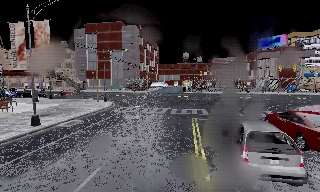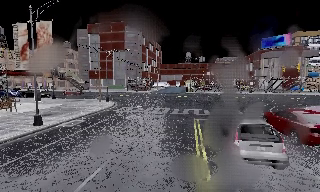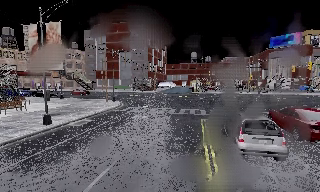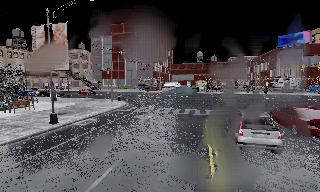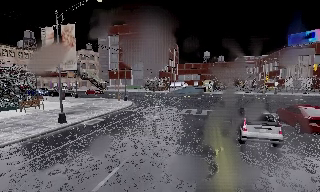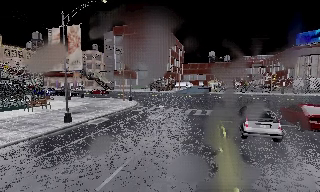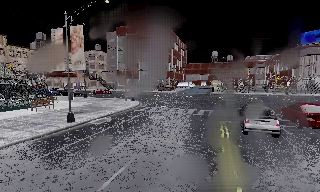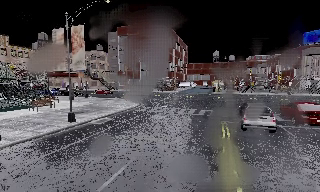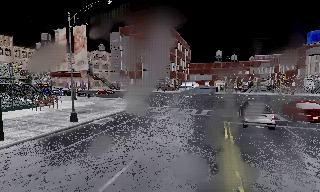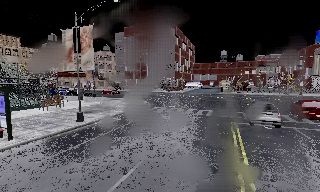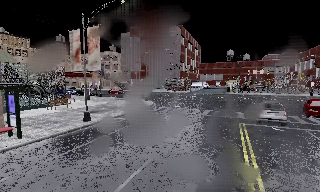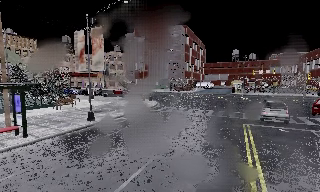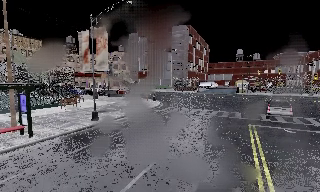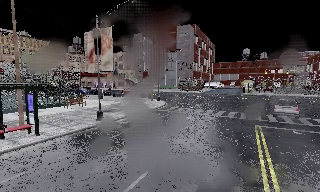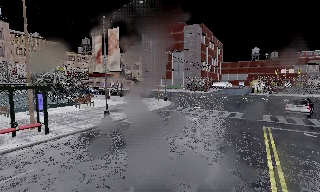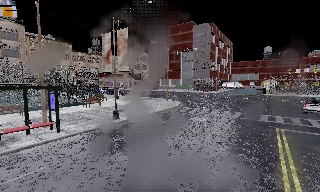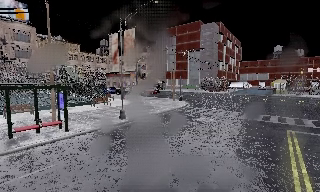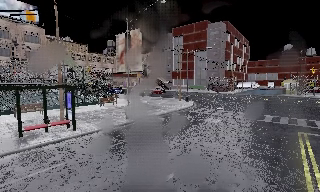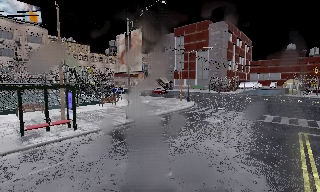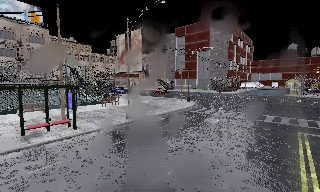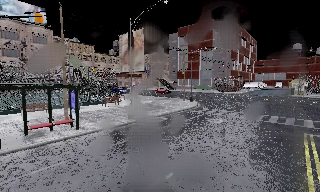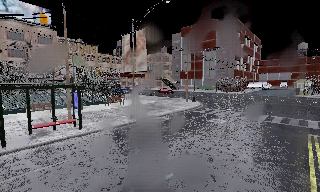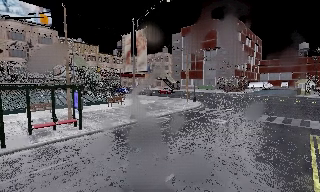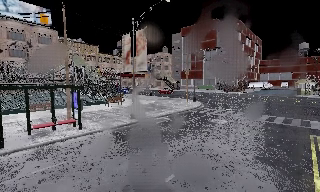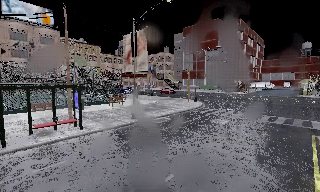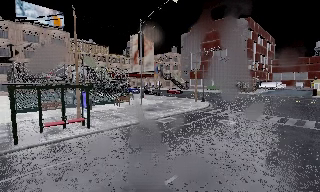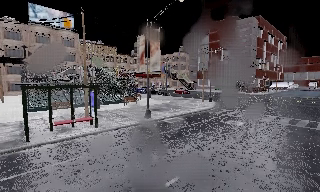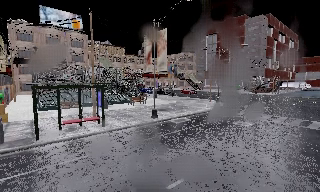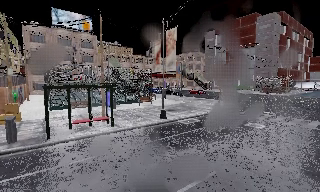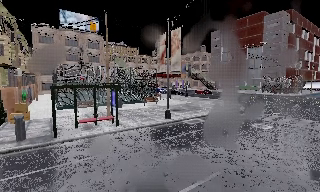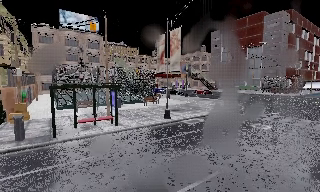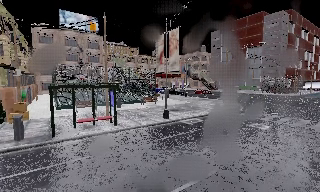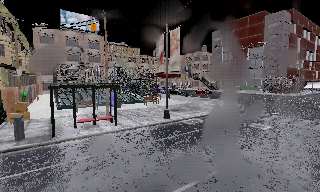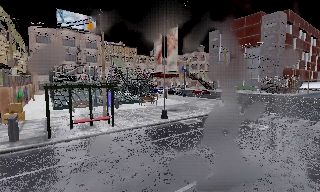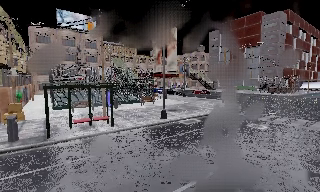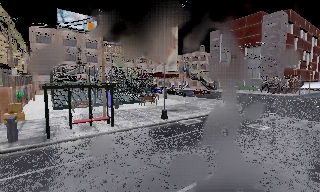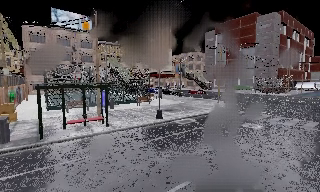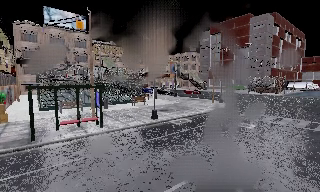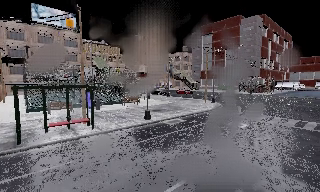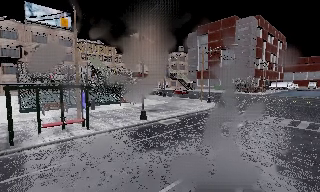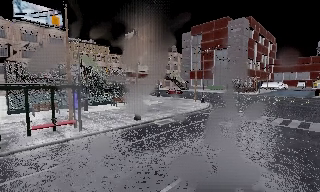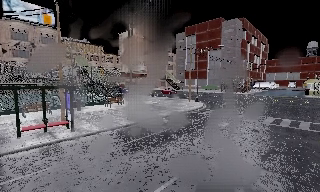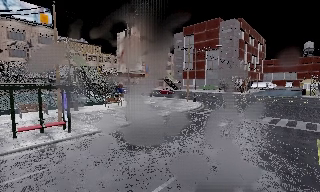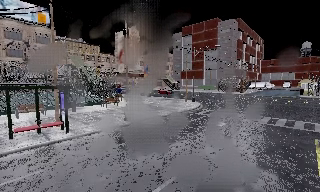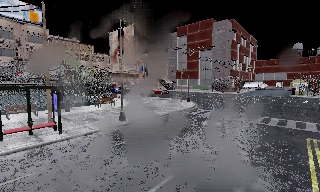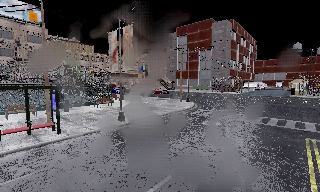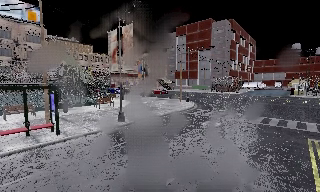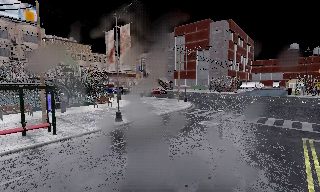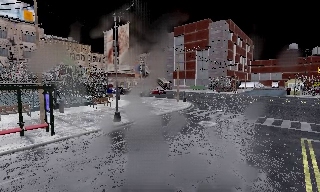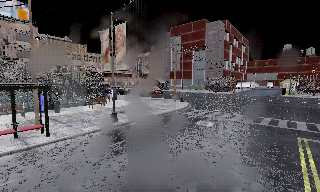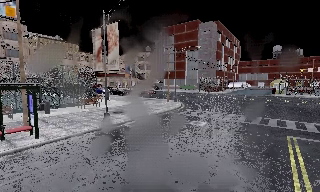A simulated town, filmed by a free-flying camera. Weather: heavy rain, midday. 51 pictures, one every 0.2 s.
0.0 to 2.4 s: The scene slides to the right, as the camera pans about 15 degrees to its left. It travels forward, about 0.5 m, so what stands in front looms larger.
2.4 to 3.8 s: The camera swings to its left by about 15 degrees, and the scene slides to the right.
3.8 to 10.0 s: The camera travels forward and to its right, about 1 m, so what stands in front looms larger.
The film runs forward here.
